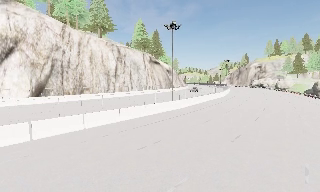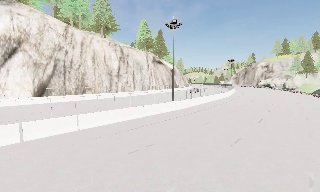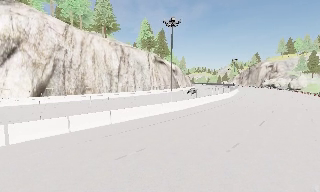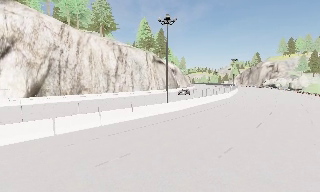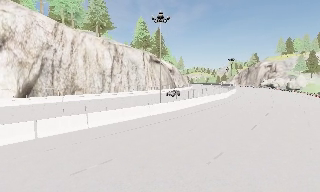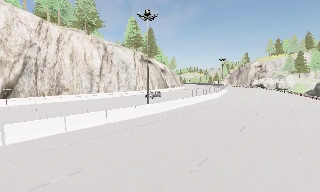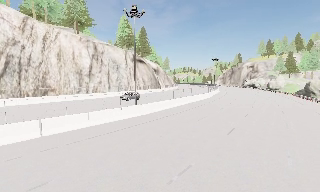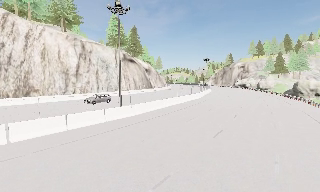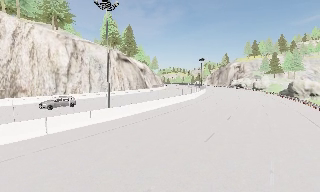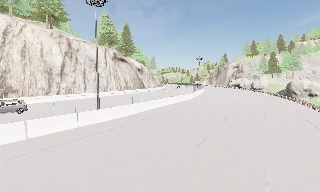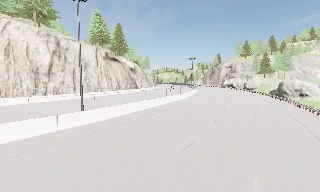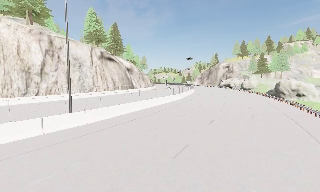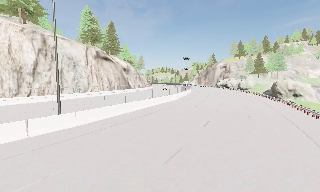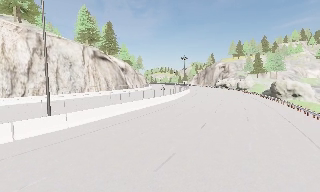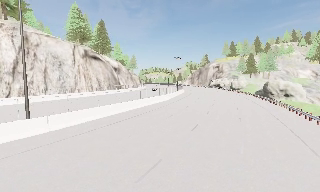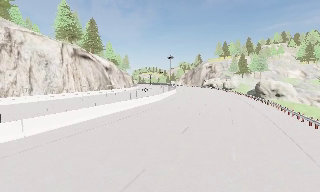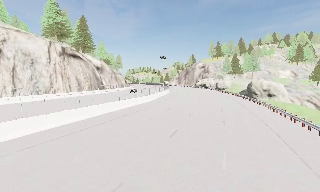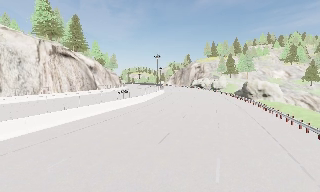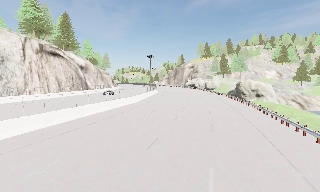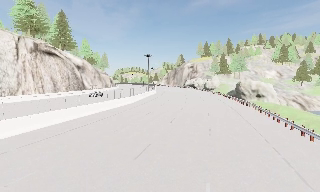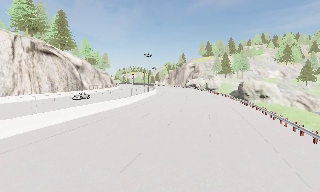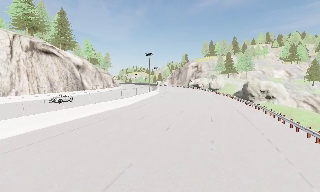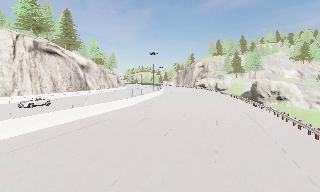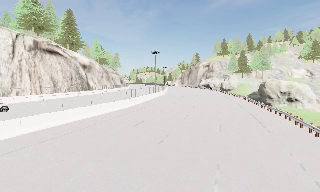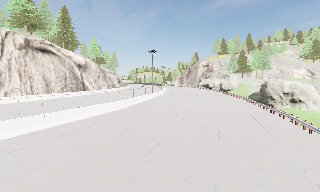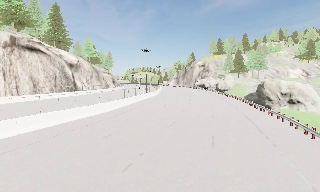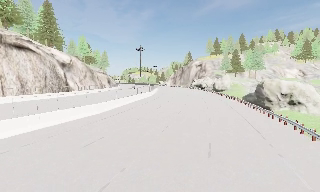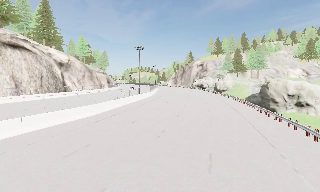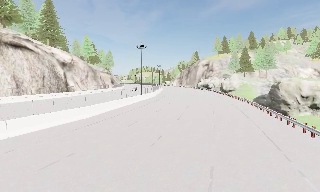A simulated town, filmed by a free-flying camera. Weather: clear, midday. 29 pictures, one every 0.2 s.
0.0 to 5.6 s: The camera swings to its right by about 15 degrees, and the scene slides to the left. It travels forward and to its right, about 30 m, so what stands in front looms larger.
The film runs forward here.
